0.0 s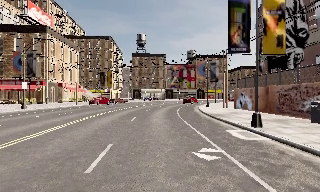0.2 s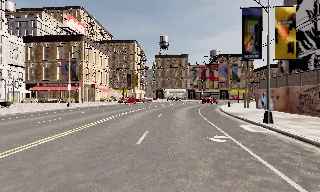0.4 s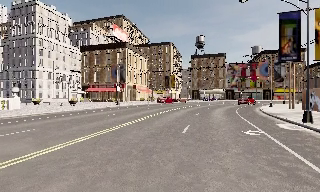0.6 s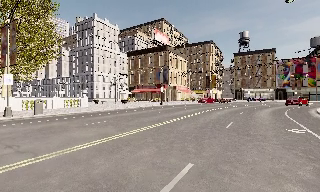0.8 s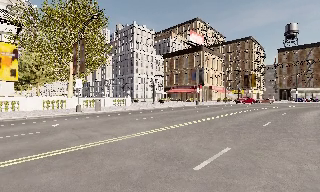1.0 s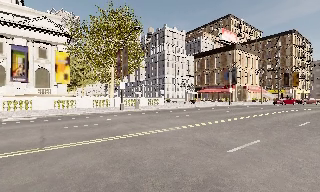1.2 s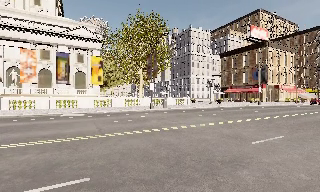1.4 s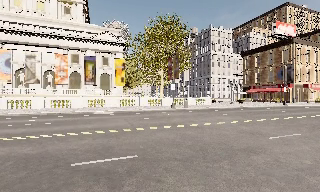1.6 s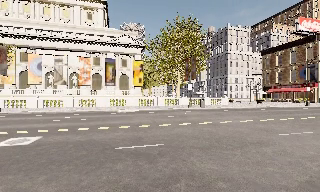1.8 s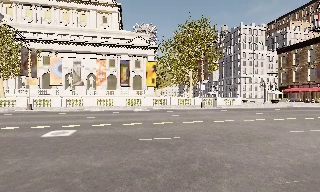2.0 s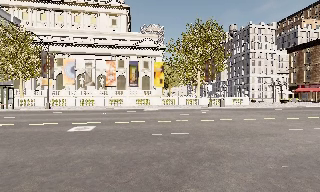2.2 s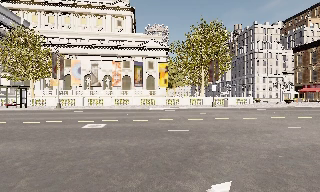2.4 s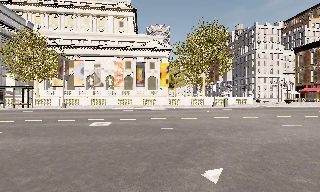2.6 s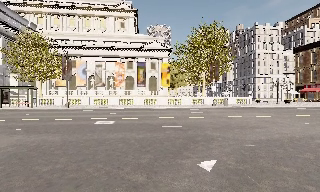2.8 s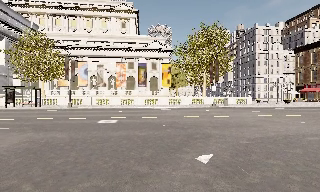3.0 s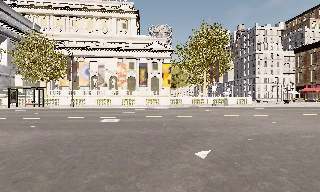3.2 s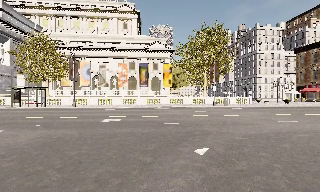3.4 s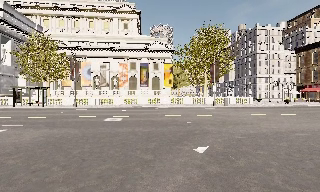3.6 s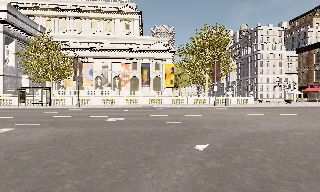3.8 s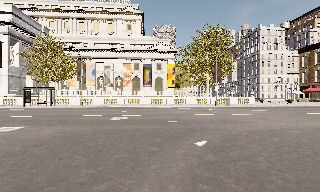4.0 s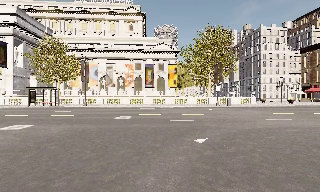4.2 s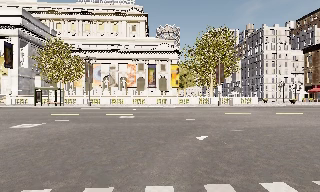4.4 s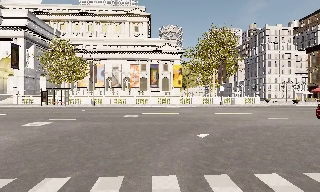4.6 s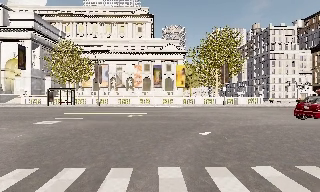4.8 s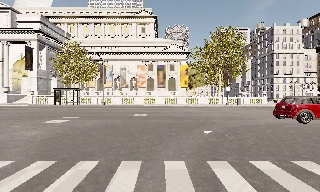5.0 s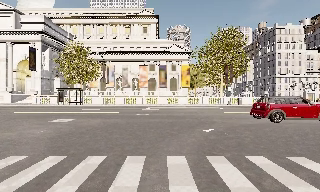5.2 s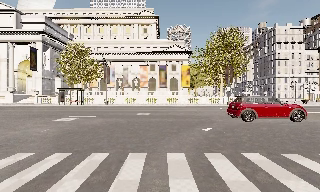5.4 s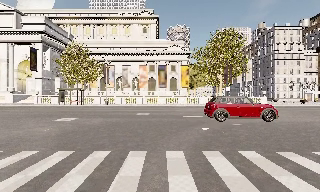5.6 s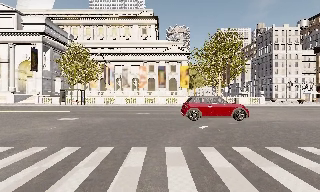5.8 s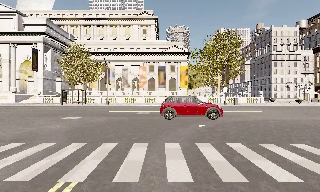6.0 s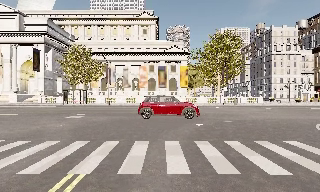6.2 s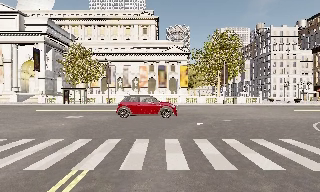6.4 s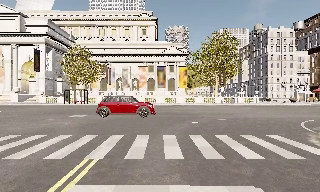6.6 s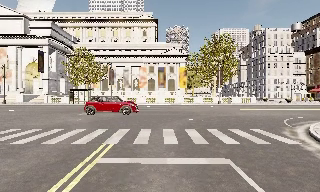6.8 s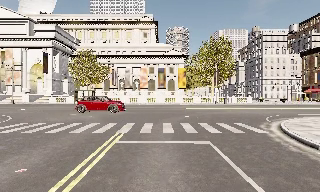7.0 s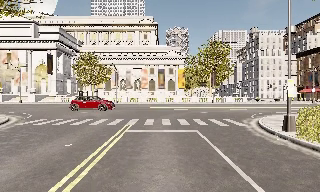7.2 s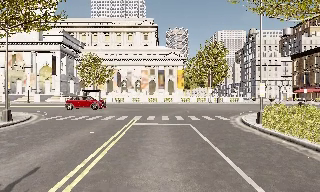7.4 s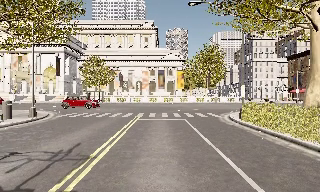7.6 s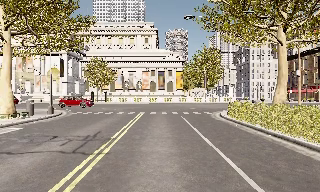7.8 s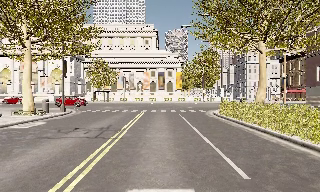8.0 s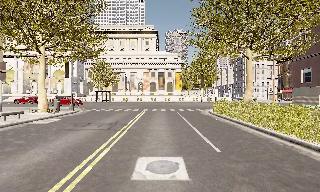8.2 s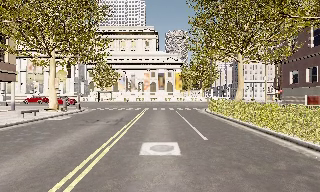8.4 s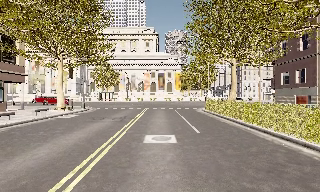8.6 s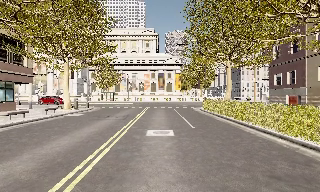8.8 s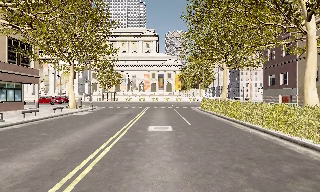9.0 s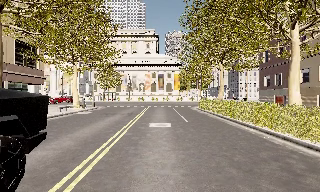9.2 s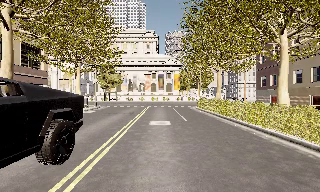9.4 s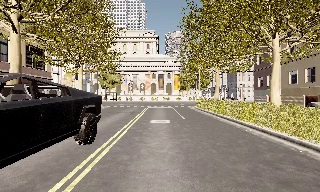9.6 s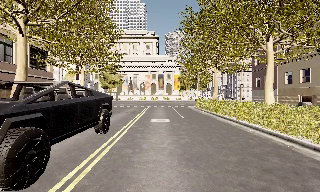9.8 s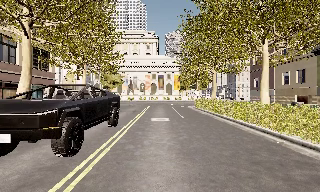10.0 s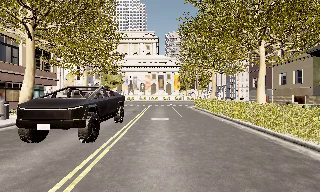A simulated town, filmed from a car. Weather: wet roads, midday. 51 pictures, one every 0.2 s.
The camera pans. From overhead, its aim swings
counterclockwise.
The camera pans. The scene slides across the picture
to the right.
0.0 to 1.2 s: The camera pans to its left, which is counterclockwise from overhead, by about 65 degrees. It travels backward, about 10 m.
1.2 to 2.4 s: The scene slides to the right, as the camera pans about 20 degrees to its left. It travels backward, about 5 m, so what stands in front gets smaller. It loses speed.
2.4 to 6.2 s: The camera travels backward, about 6 m, so what stands in front gets smaller.
6.2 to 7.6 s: The camera travels backward, about 11 m, so what stands in front gets smaller. It gains speed.
7.6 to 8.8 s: The camera travels backward, about 8 m, so what stands in front gets smaller.
8.8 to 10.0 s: The camera travels backward, about 3.5 m, so what stands in front gets smaller. It loses speed.
The film runs backward here.
